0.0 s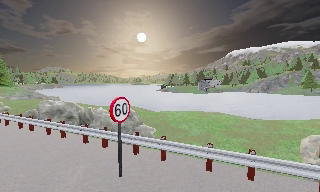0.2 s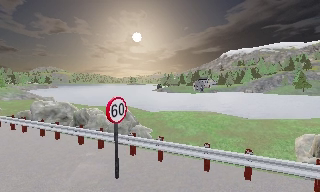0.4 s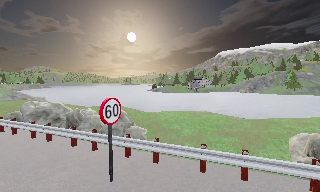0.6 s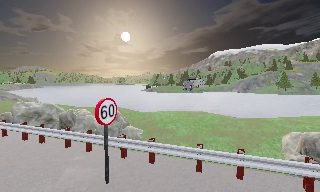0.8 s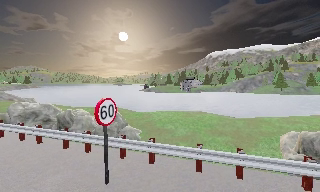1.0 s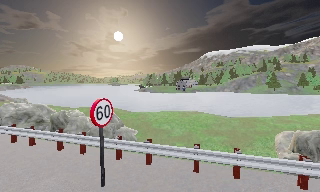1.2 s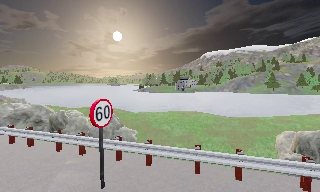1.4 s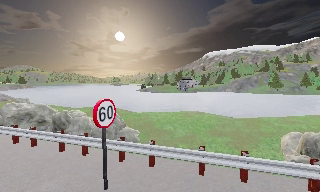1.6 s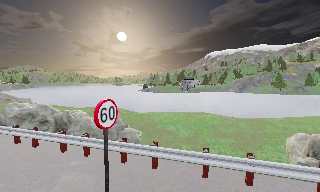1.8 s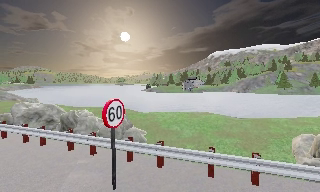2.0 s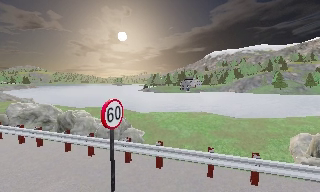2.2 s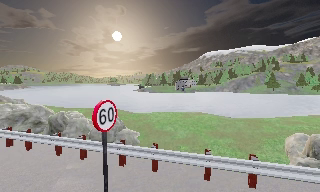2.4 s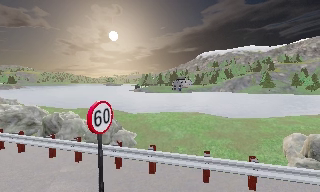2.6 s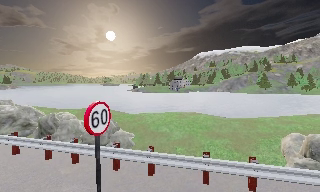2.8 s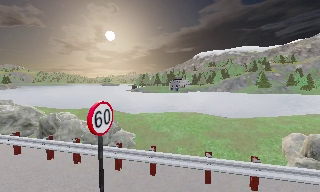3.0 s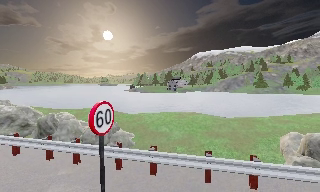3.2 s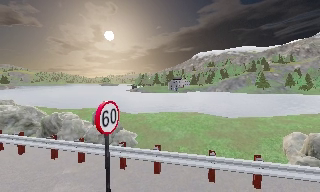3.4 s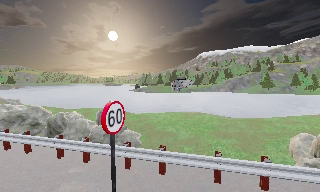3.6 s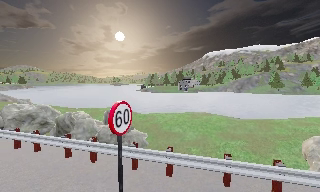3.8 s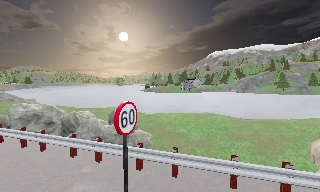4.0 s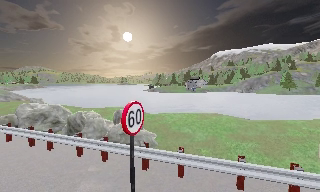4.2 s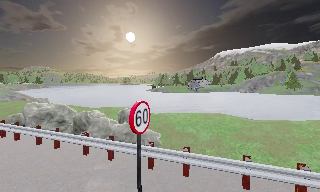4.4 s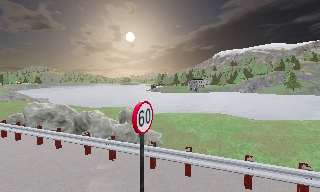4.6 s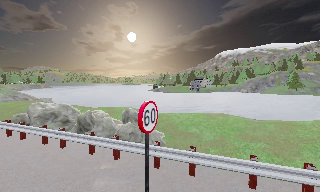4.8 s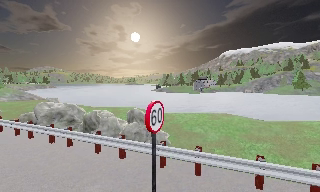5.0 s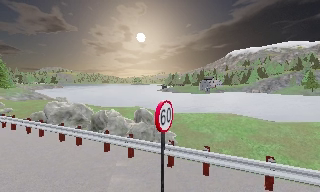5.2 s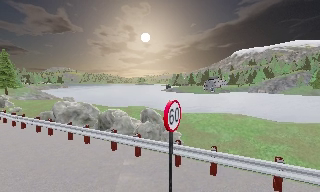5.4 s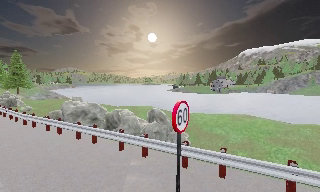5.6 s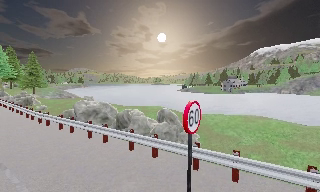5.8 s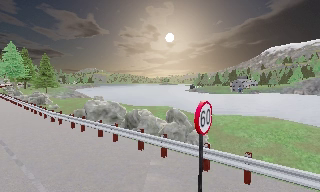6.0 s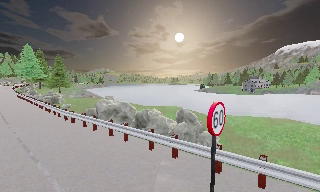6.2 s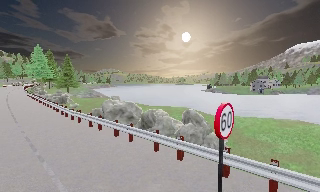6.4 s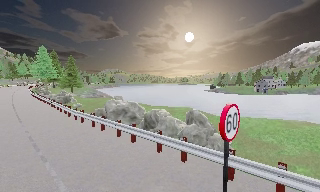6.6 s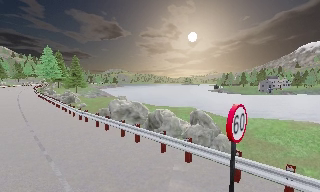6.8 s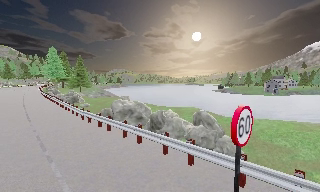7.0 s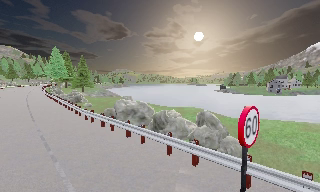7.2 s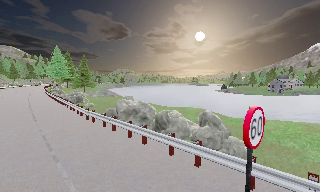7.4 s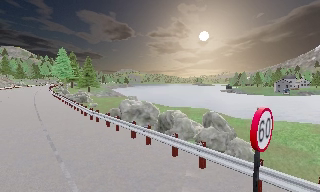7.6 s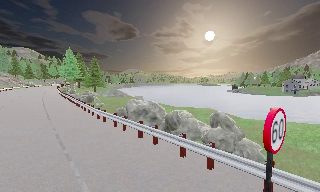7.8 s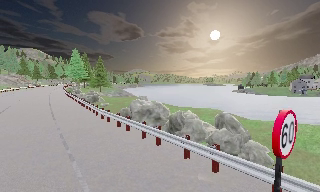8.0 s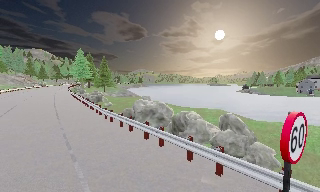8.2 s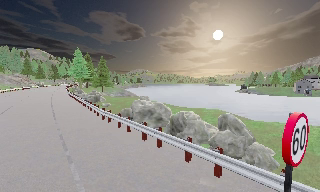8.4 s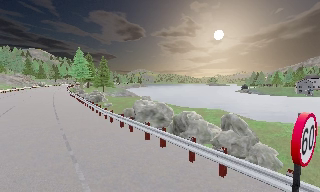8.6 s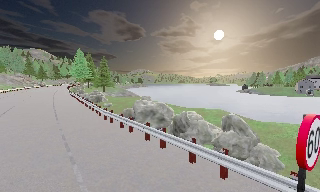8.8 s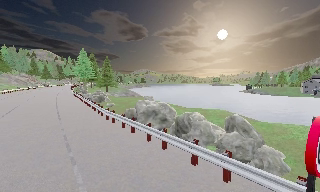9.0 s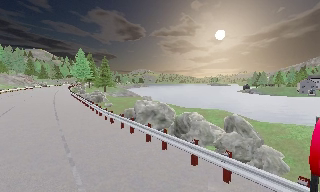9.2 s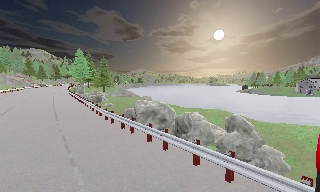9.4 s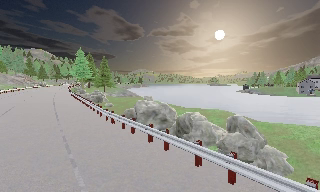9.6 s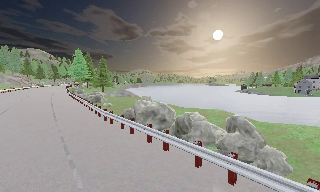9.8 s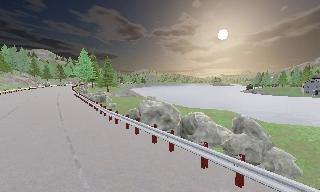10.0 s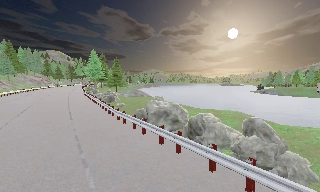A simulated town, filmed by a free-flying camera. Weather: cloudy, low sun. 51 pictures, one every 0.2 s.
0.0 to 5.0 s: The camera travels to its left and forward, about 1.5 m, so close, fixed things drift to the right.
5.0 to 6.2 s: The camera pans to its left, which is counterclockwise from overhead, by about 15 degrees.
6.2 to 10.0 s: The camera pans to its left, which is counterclockwise from overhead, by about 15 degrees. It travels forward, about 1 m, so what stands in front looms larger.
The film runs forward here.
